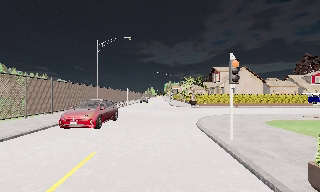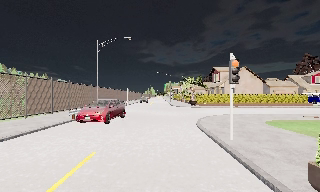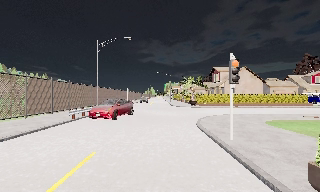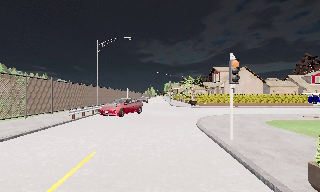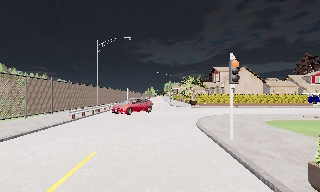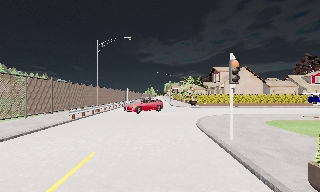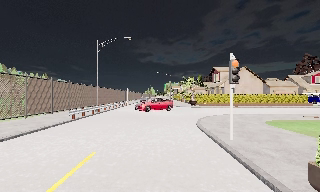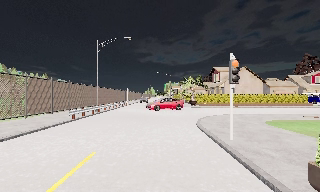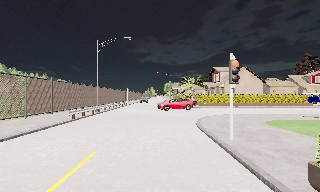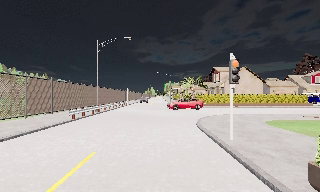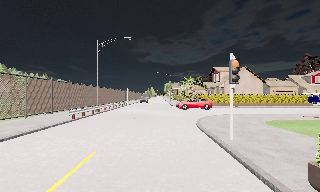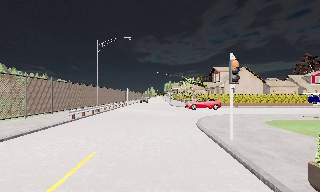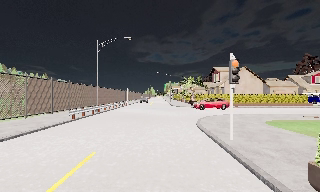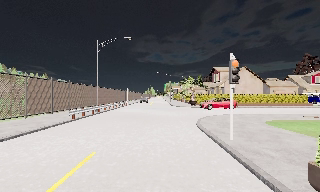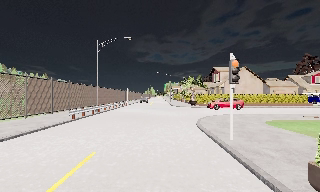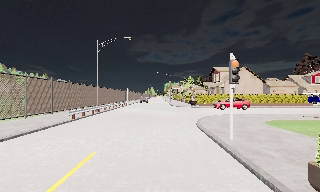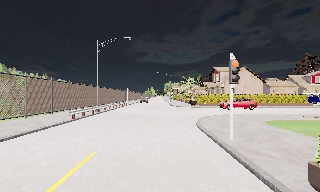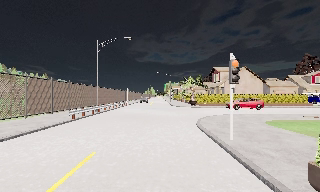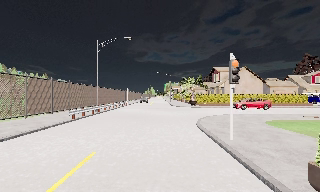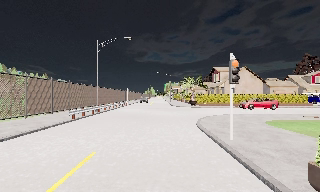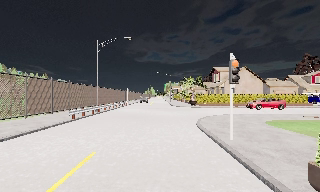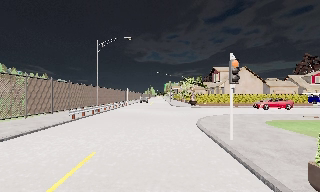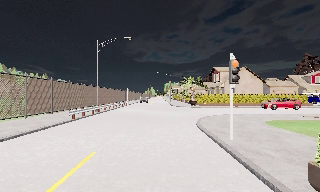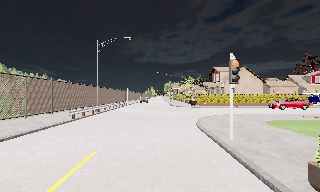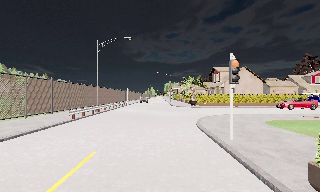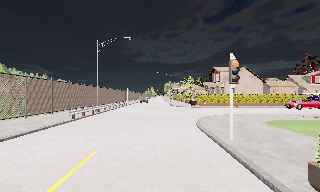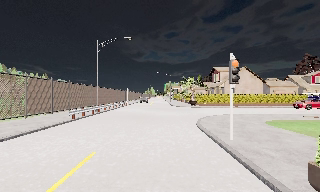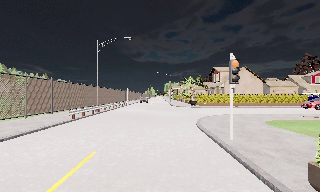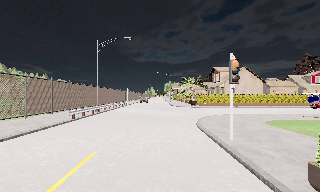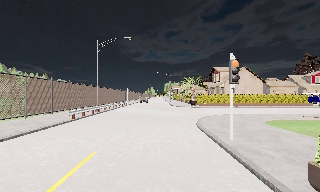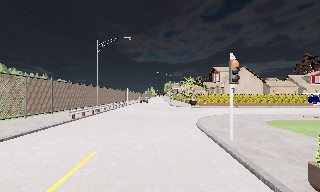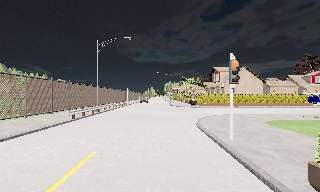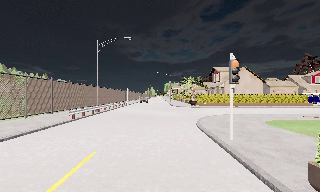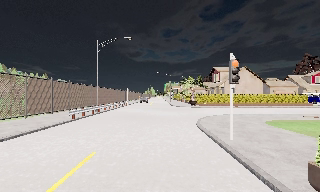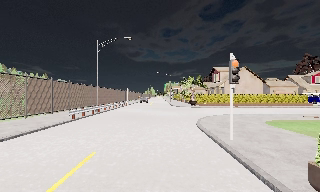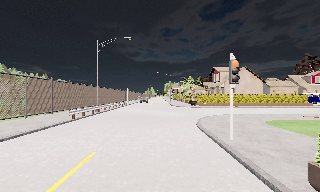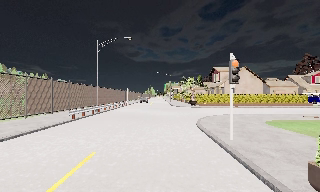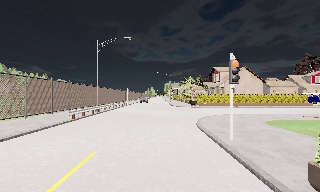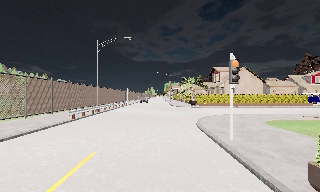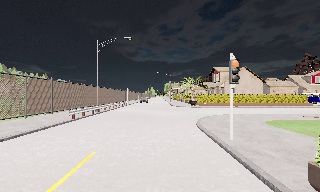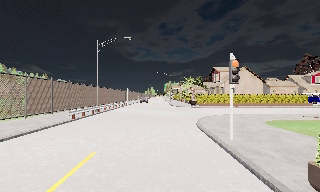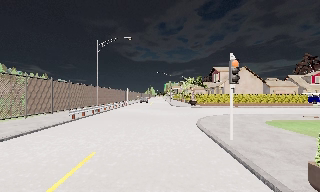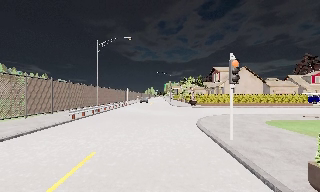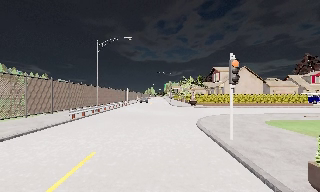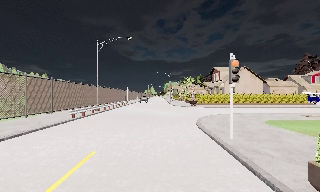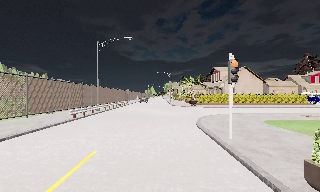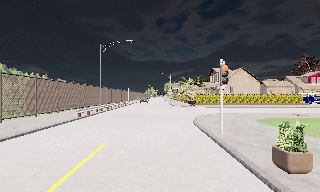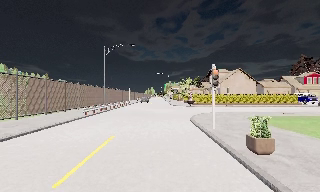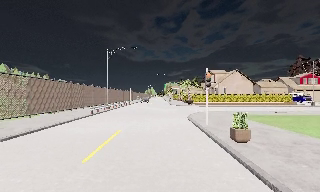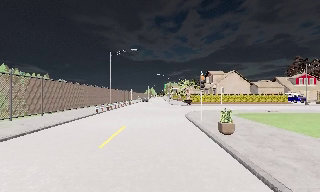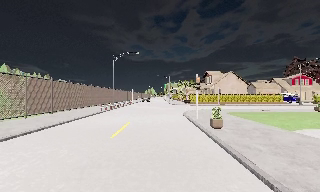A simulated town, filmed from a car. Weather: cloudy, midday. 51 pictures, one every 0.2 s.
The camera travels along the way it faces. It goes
backward.
0.0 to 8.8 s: The camera keeps its place and its aim.
8.8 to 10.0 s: The camera travels backward, about 6 m, so what stands in front gets smaller. It gains speed.
The film runs backward here.
